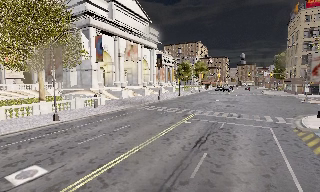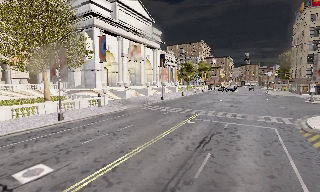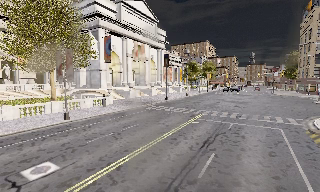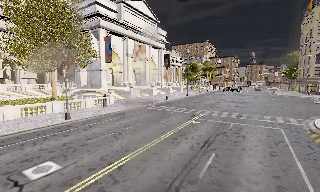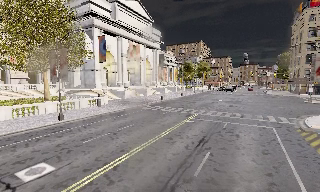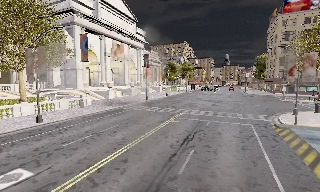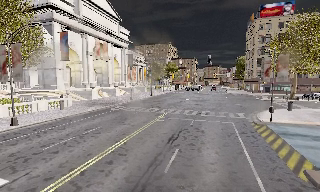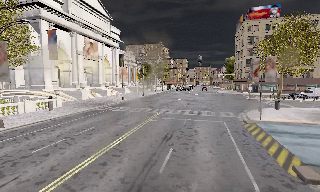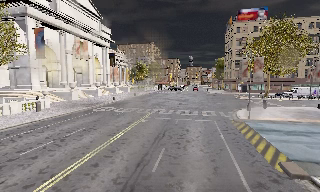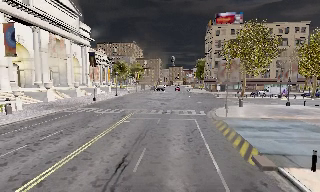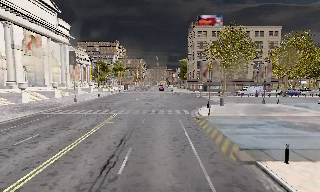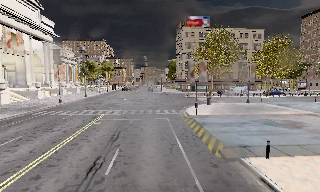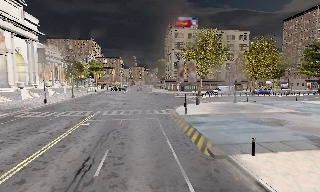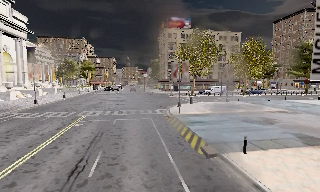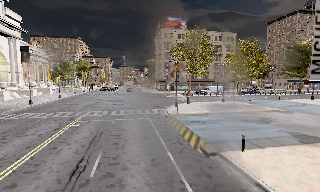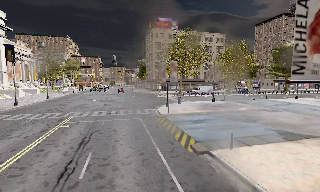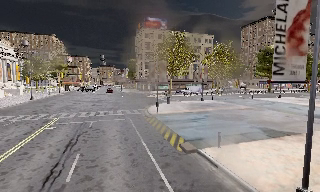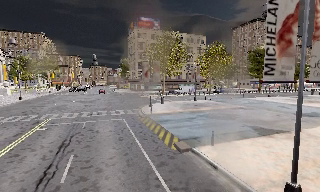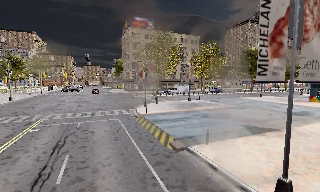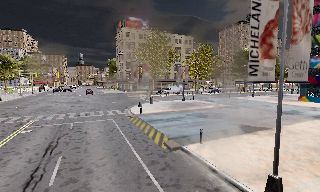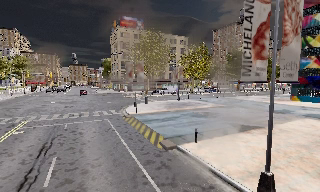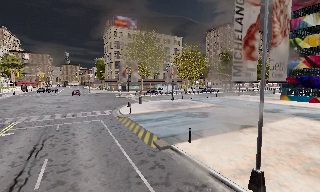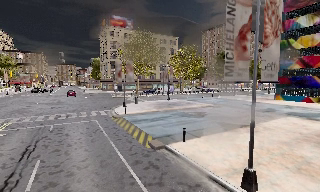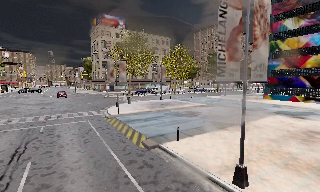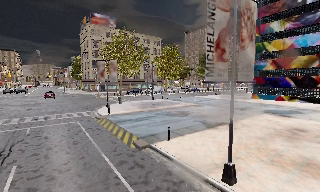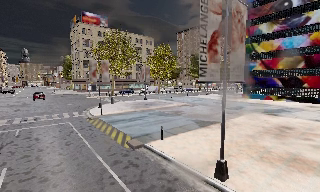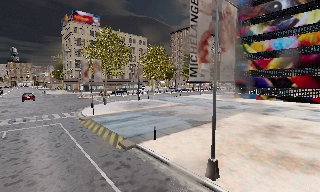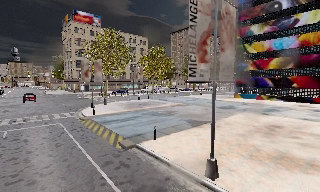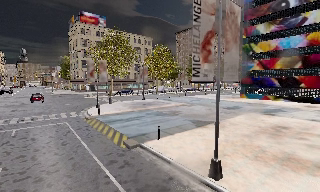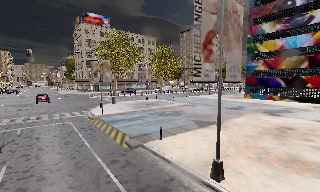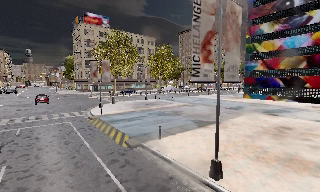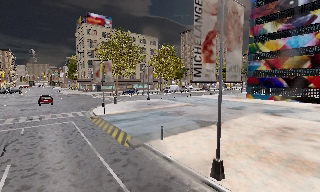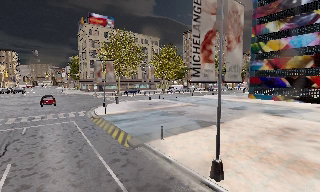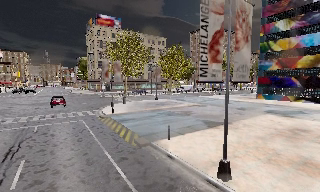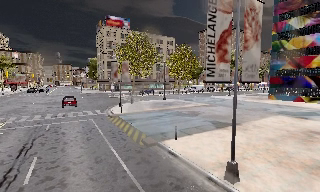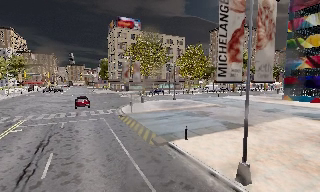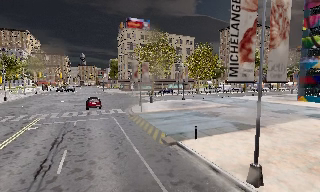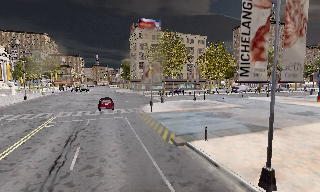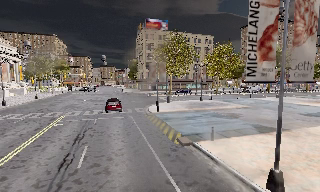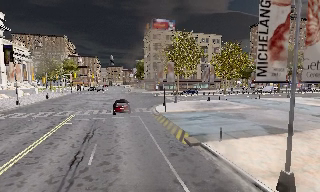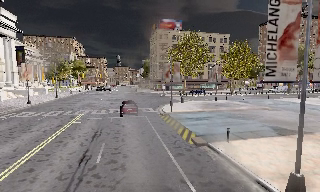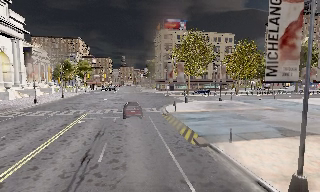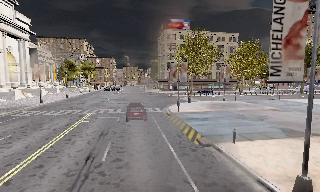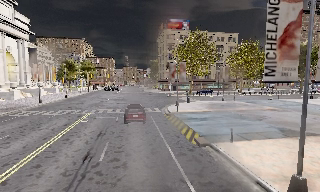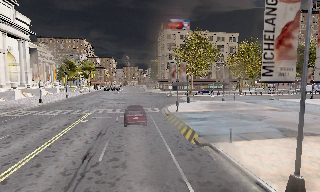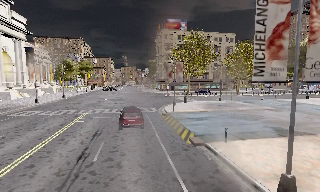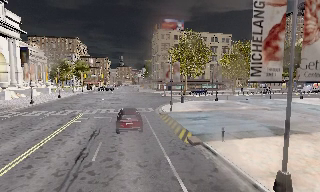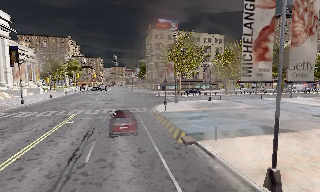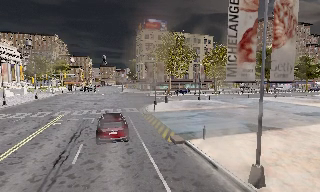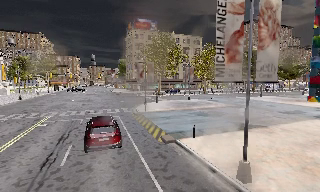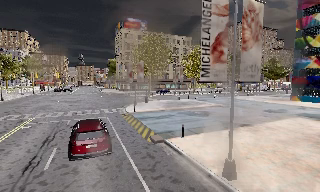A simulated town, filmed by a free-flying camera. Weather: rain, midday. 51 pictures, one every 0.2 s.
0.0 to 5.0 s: The camera swings to its right by about 65 degrees, and the scene slides to the left. It travels backward, about 1.5 m.
5.0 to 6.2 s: The camera shifts only a little, or ends up much as it began.
6.2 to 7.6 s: The camera swings to its left by about 20 degrees, and the scene slides to the right.
7.6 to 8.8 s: The camera shifts only a little, or ends up much as it began.
8.8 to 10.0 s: The camera pans to its right, which is clockwise from overhead, by about 15 degrees.
The film runs backward here.
